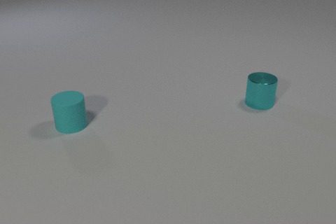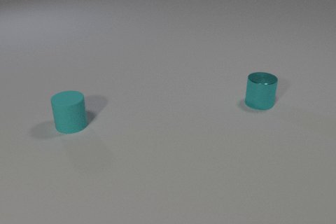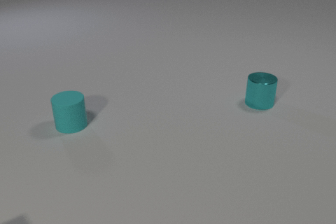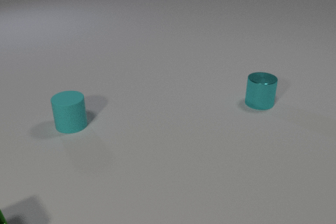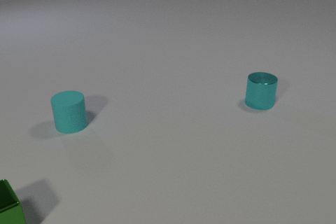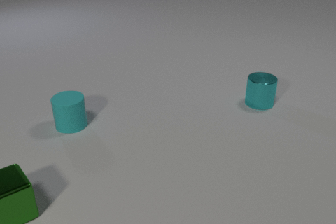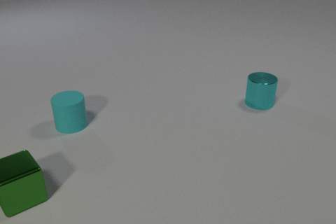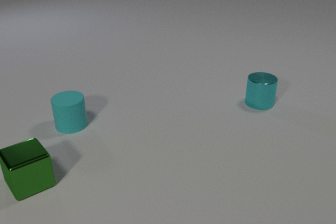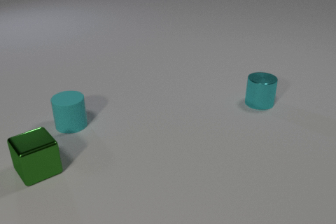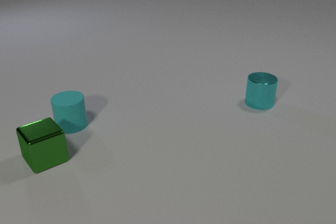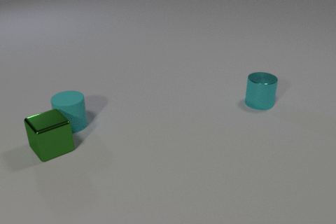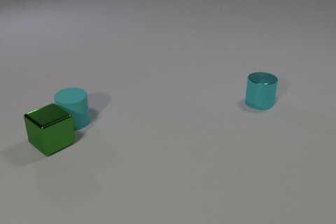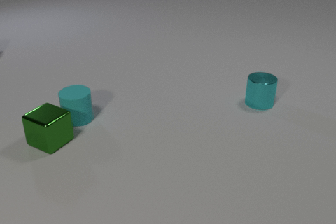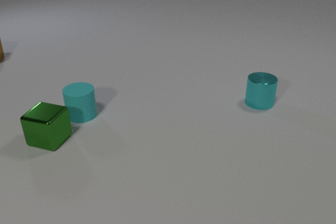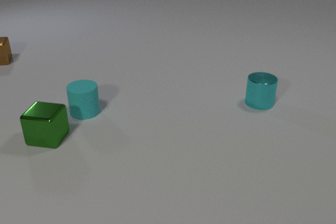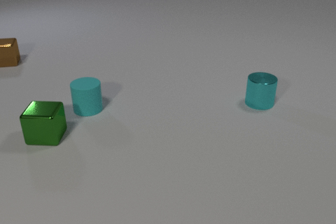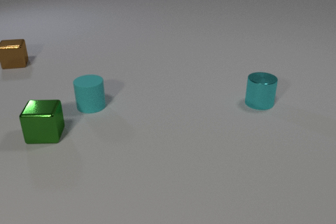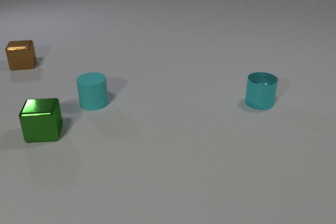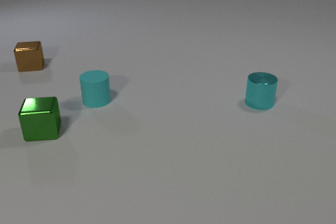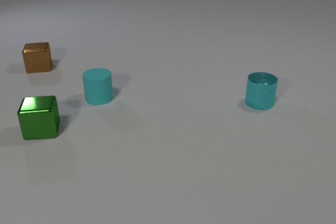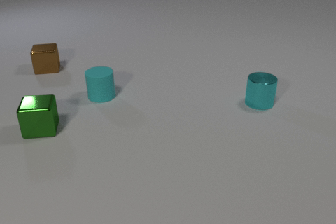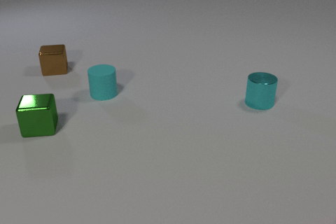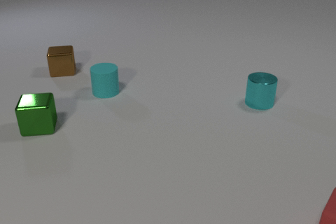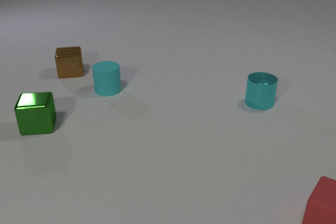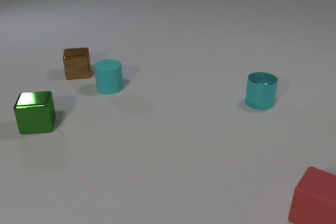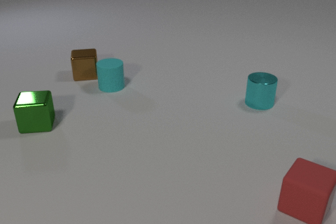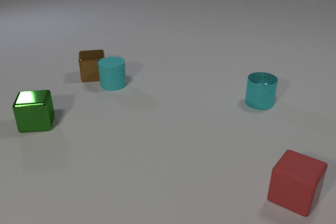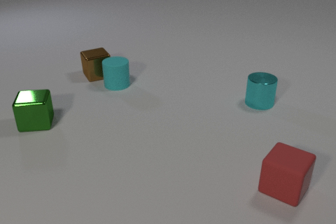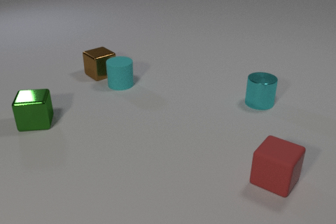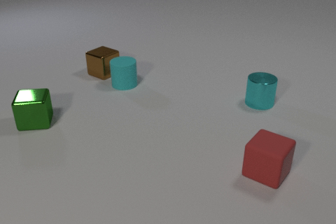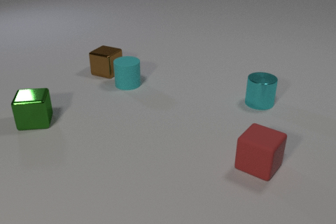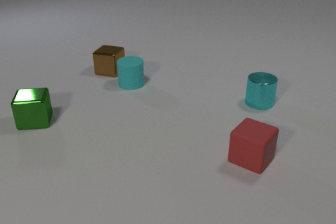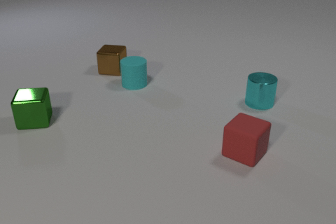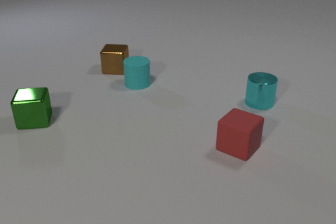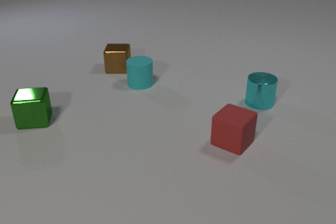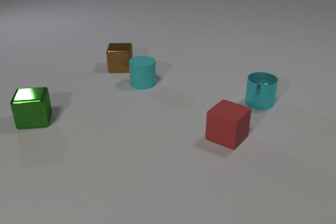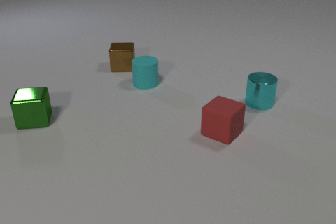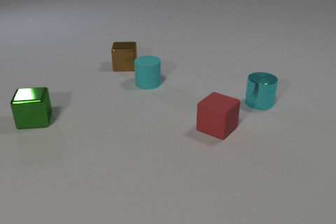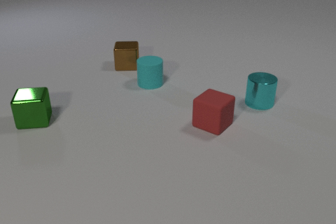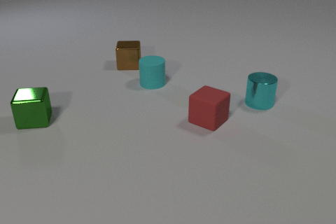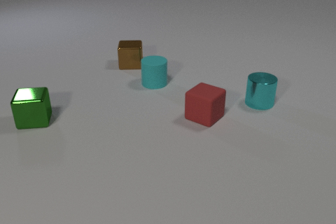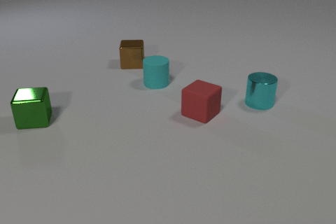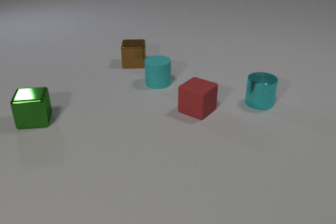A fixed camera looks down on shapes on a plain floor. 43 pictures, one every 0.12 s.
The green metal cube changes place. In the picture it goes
away from the camera.
The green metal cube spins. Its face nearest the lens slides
to the right.
0.00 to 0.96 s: The green metal cube comes in at the bottom edge, slides away from the camera and to the right.
0.96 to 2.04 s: The green metal cube slides away from the camera, spins counterclockwise seen from above by about 60 degrees, its near face sliding to the right. The cyan rubber cylinder slides away from the camera and to the right. The brown metal cube comes in at the left edge, slides to the right and toward the camera. The green metal cube and the cyan rubber cylinder collide.
2.04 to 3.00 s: The green metal cube slides away from the camera. The cyan rubber cylinder slides away from the camera and to the right. The brown metal cube slides to the right and toward the camera. The red rubber cube comes in at the right edge, slides to the left and away from the camera.
3.00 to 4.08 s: The green metal cube slides away from the camera. The cyan rubber cylinder slides to the right. The brown metal cube slides to the right, spins counterclockwise seen from above by about 75 degrees, its near face sliding to the right. The red rubber cube slides away from the camera and to the left. The cyan rubber cylinder and the brown metal cube collide.
4.08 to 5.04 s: The cyan rubber cylinder slides to the right. The brown metal cube slides to the right and away from the camera. The red rubber cube slides away from the camera and to the left.
What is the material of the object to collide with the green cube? rubber.
Are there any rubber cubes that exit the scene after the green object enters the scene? no.
What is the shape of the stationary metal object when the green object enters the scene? cylinder.
